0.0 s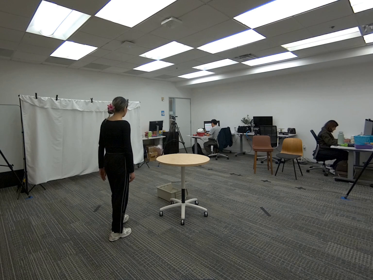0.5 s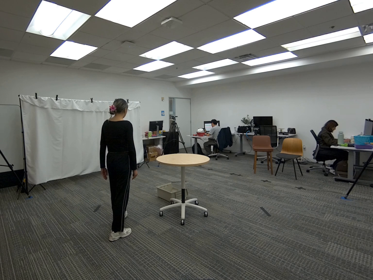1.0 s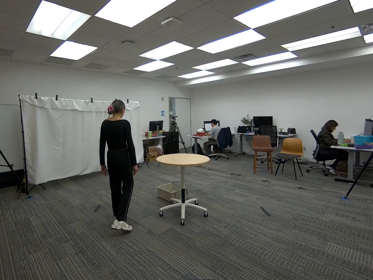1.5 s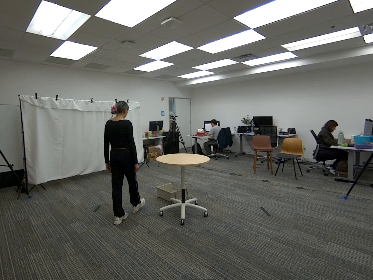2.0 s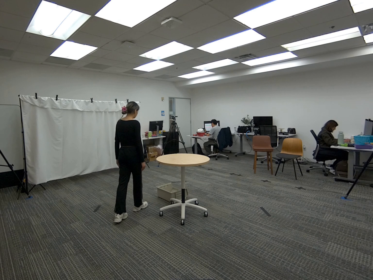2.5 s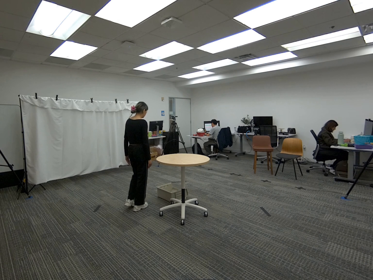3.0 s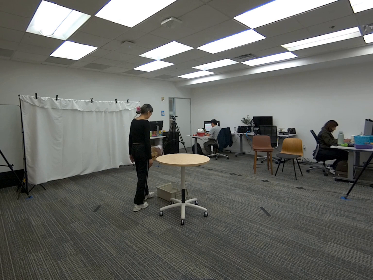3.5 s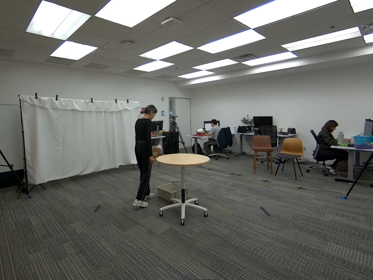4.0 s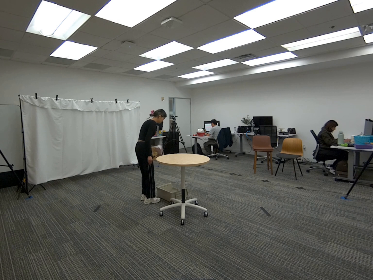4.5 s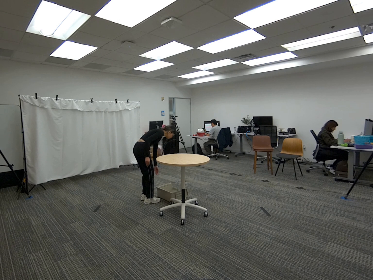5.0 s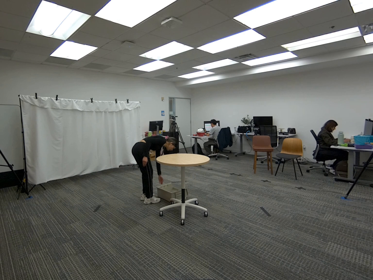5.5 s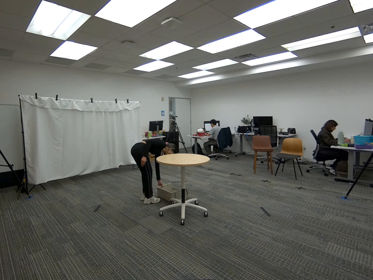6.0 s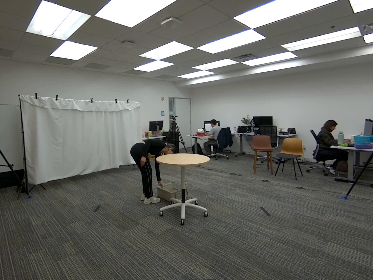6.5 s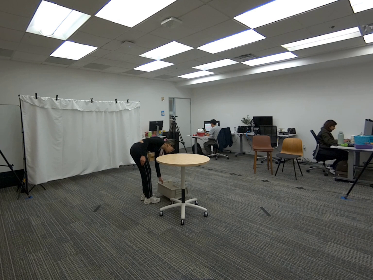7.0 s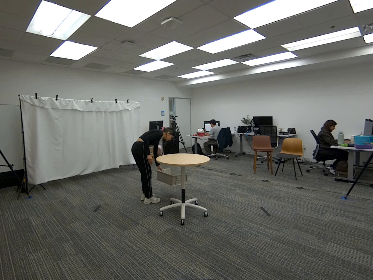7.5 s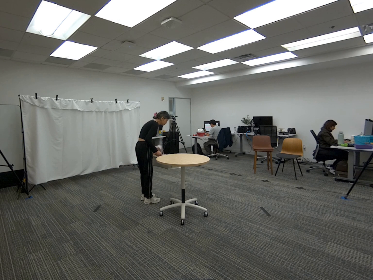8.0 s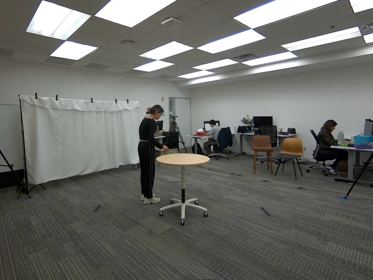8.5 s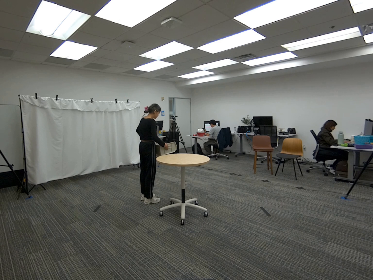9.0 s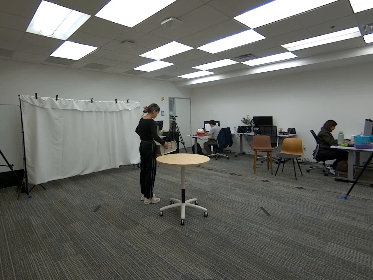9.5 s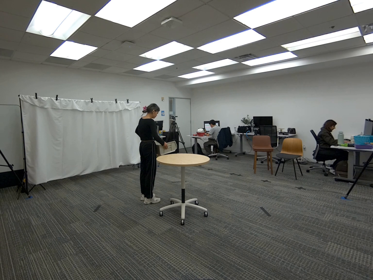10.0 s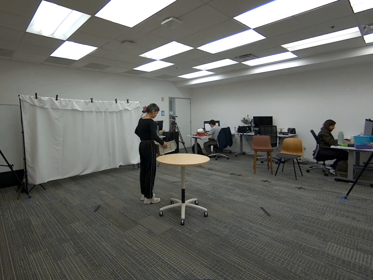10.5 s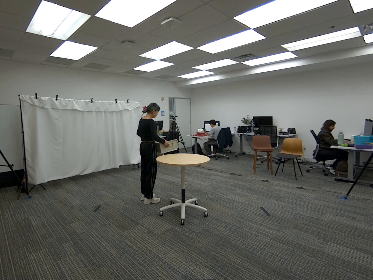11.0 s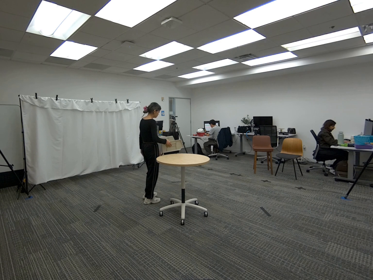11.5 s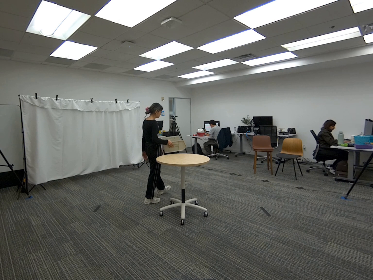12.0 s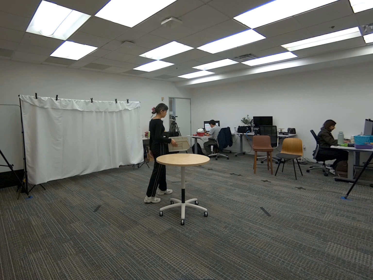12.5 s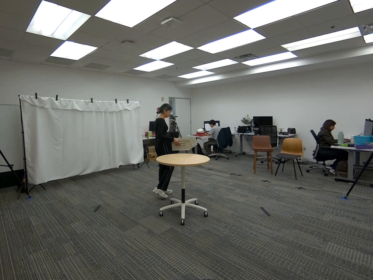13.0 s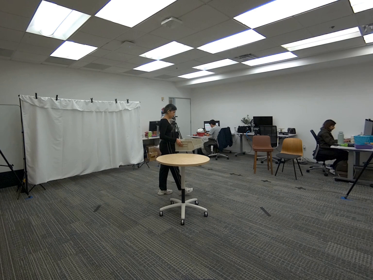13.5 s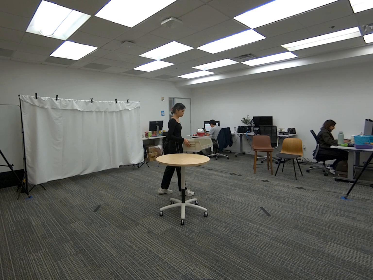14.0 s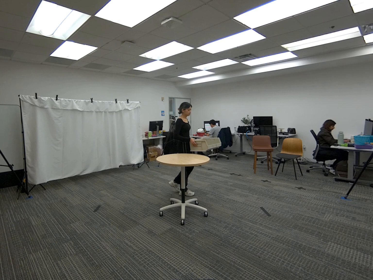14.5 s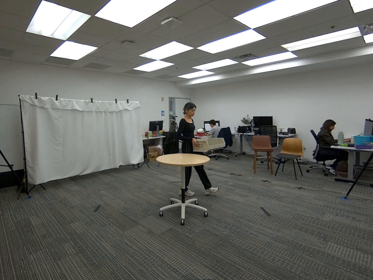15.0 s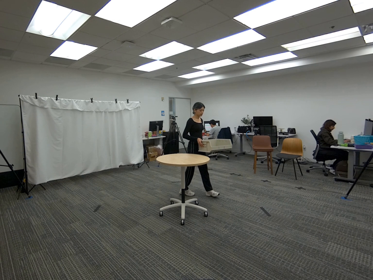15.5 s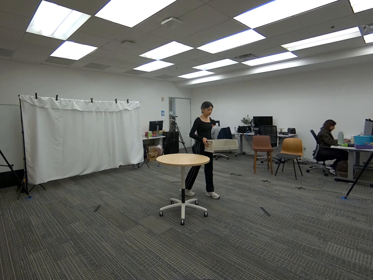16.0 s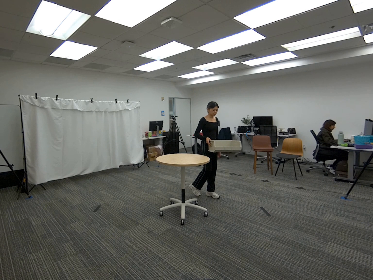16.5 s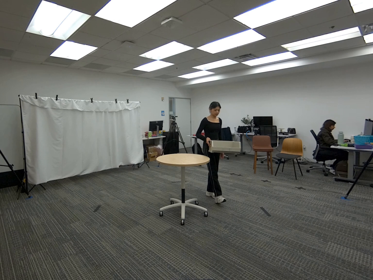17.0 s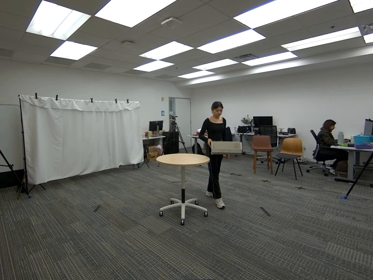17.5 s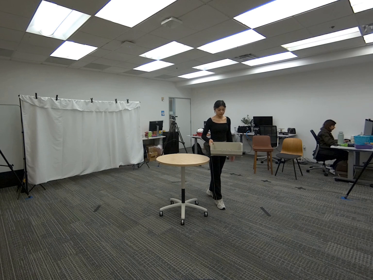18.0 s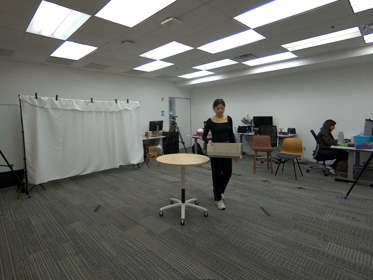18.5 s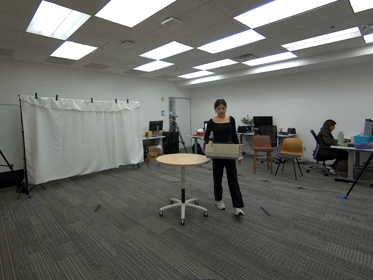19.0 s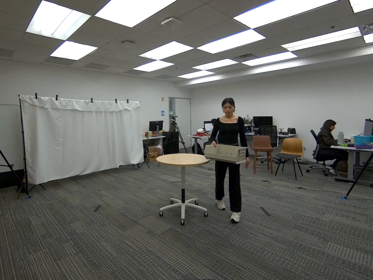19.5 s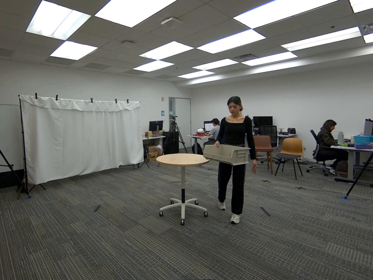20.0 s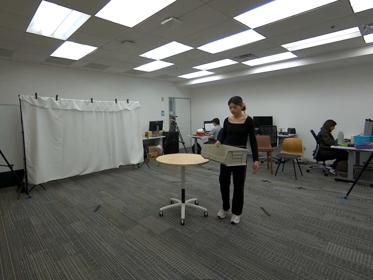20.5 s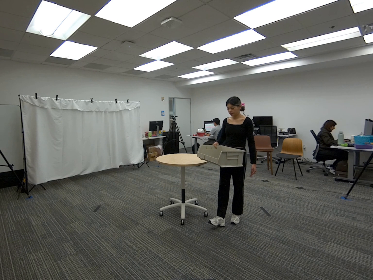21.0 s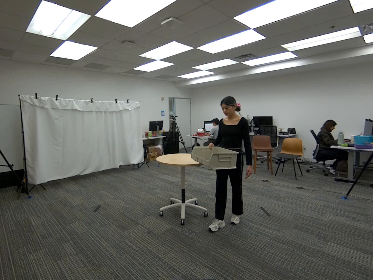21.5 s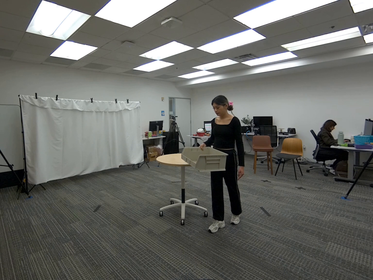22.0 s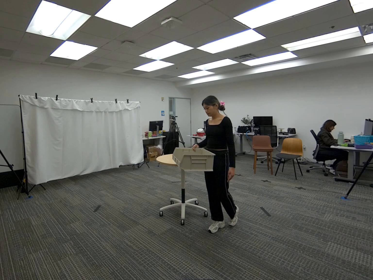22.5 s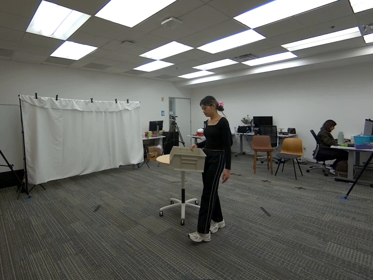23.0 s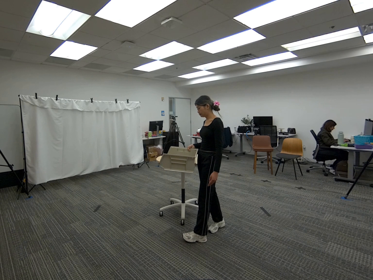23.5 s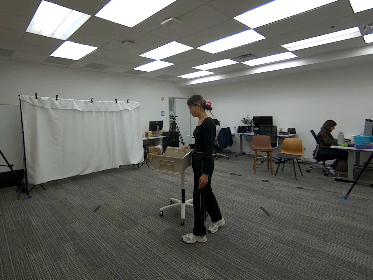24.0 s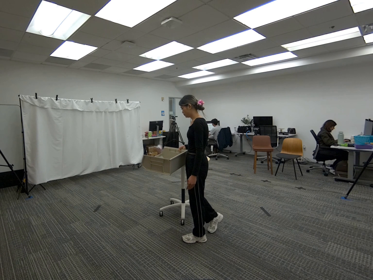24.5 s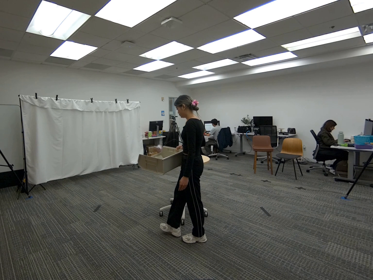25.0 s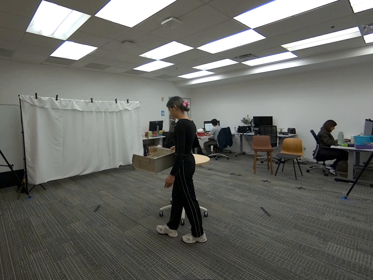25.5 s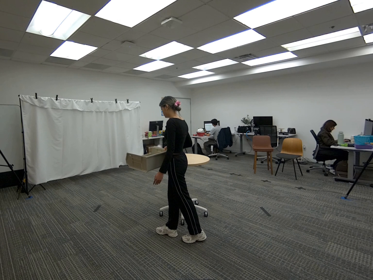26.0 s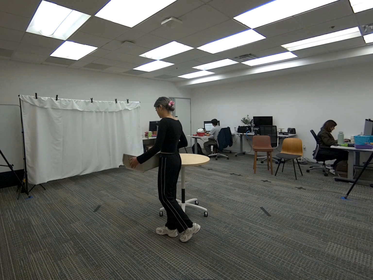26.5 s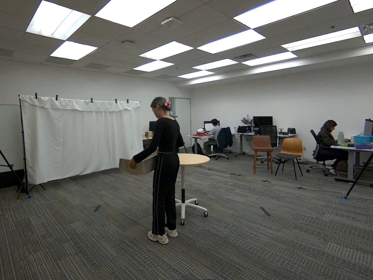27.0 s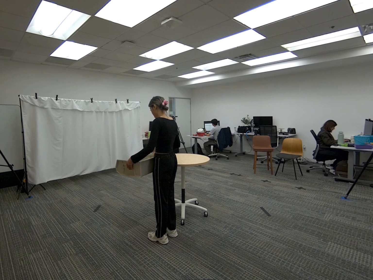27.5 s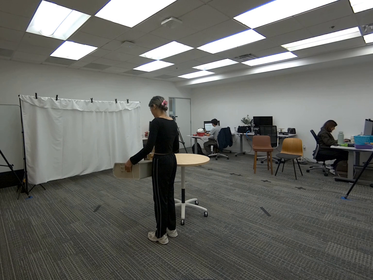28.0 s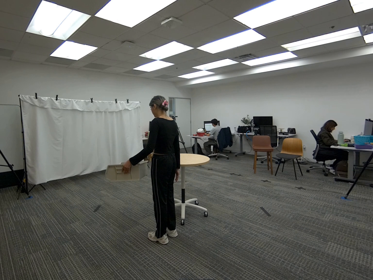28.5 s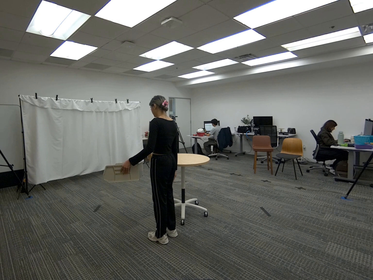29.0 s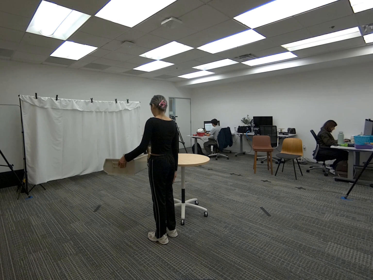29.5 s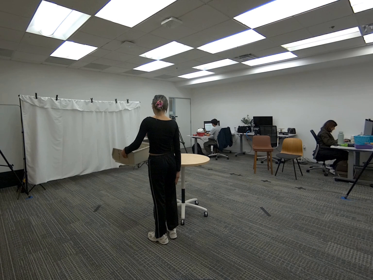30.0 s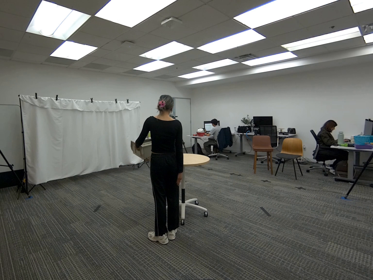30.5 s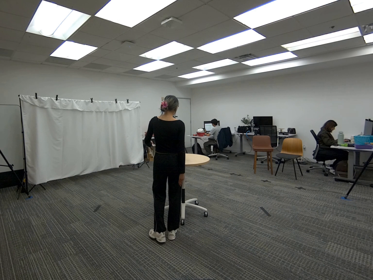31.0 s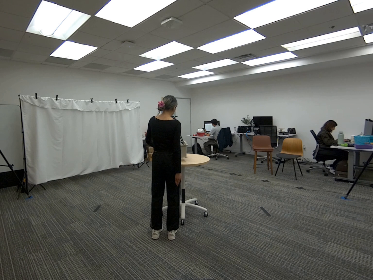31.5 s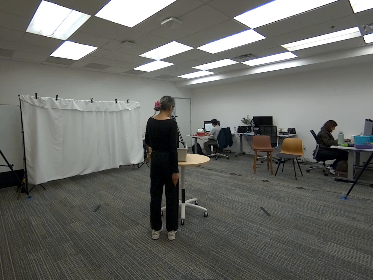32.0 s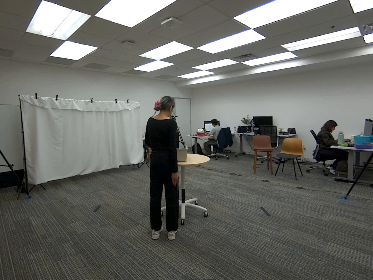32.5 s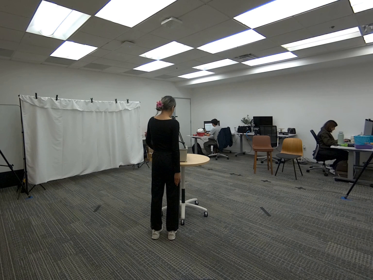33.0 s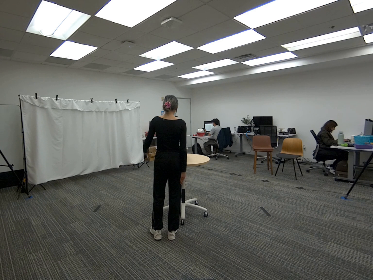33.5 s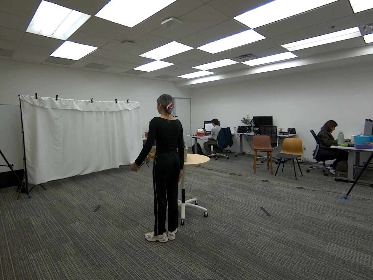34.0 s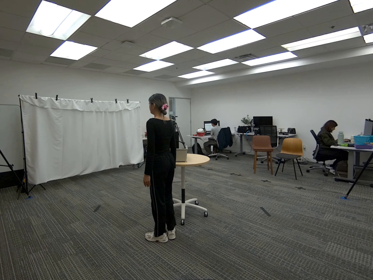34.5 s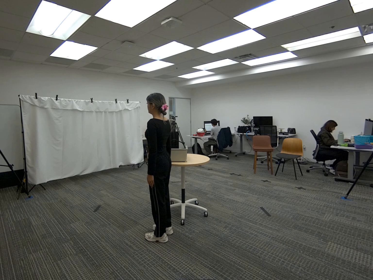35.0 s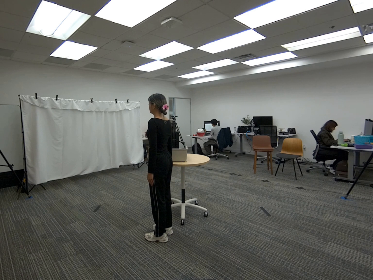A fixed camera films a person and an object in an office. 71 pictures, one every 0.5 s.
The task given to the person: Walk over to the beige bin on the ground and pick up the bin using your left hand and handover the bin to your right hand. Wallk within the bounding area and handover the bin back to the left hand and place the bin on the round table.
